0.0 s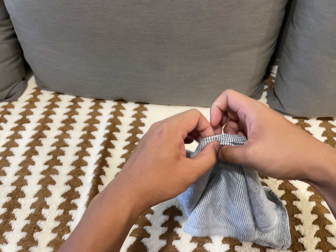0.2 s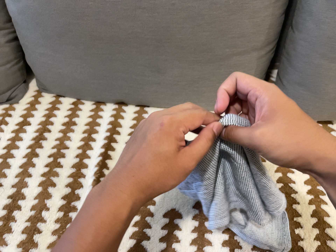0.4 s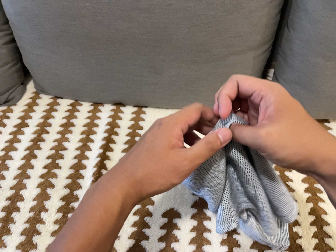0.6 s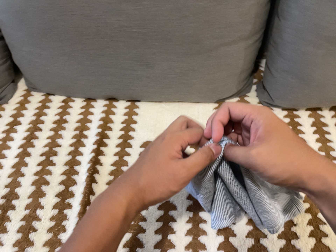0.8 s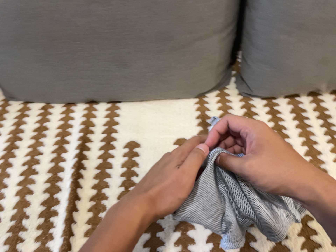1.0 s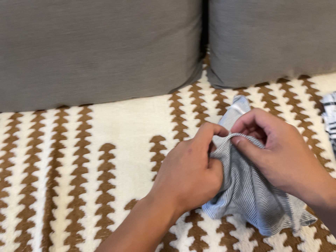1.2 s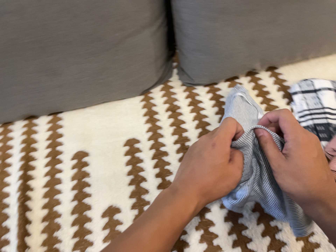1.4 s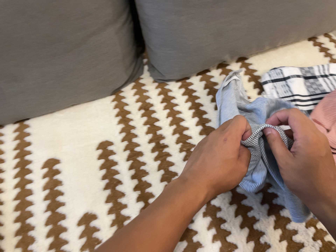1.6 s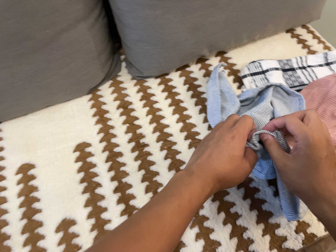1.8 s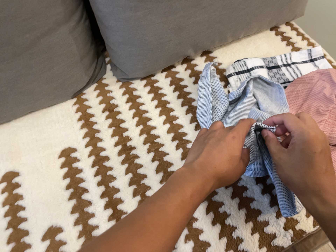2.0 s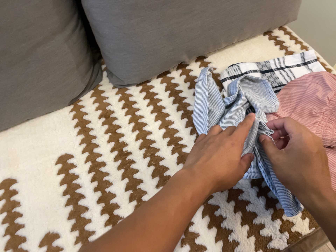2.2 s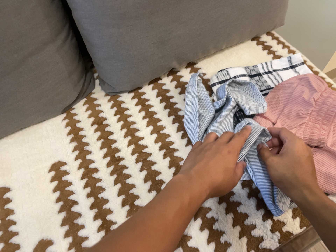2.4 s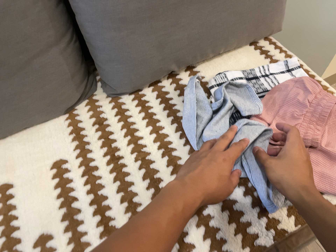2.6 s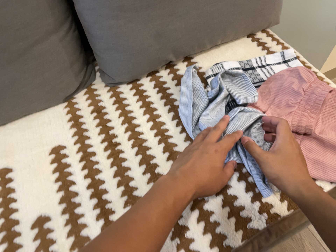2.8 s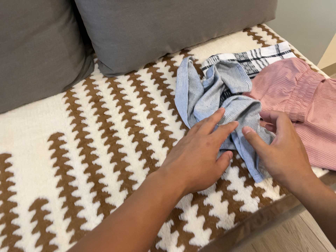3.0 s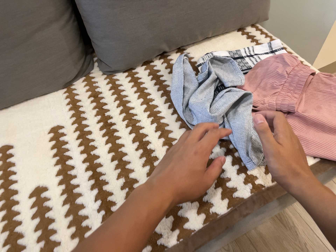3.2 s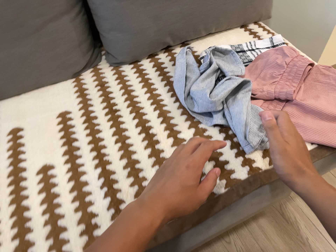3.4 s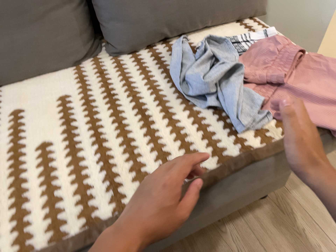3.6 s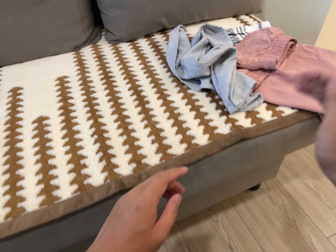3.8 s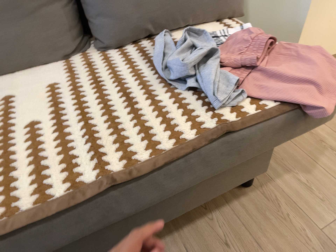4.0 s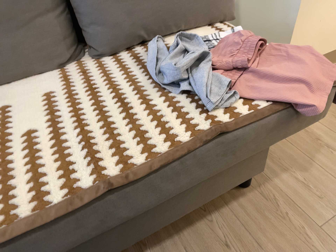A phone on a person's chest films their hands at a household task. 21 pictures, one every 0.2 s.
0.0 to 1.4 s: The camera pans to its right by about 15 degrees. It travels to its right, about 10 cm, so close, fixed things drift to the left. It rolls about its line of sight by about 20 degrees, and the scene rotates counterclockwise.
1.4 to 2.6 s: The camera travels to its right, about 9 cm, so close, fixed things drift to the left.
2.6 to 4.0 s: The camera travels toward the bottom of its view and backward, about 34 cm. Its aim tips toward the top of its view by about 15 degrees.
The film runs backward here.
